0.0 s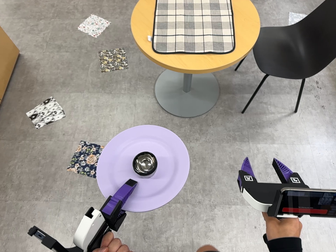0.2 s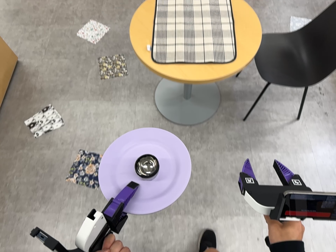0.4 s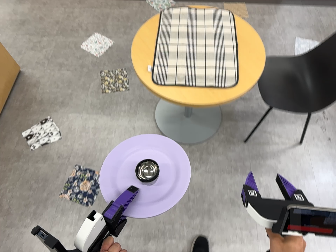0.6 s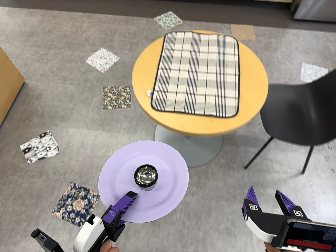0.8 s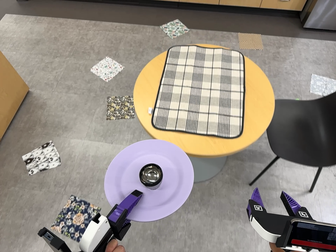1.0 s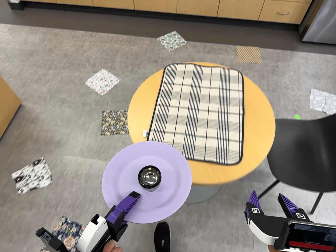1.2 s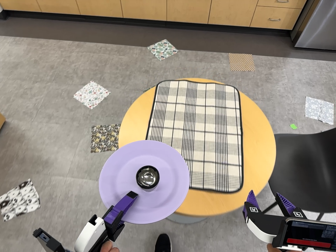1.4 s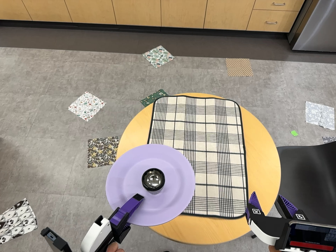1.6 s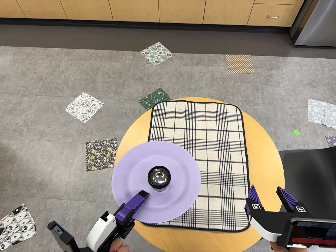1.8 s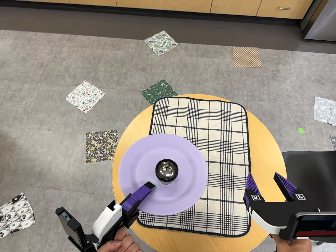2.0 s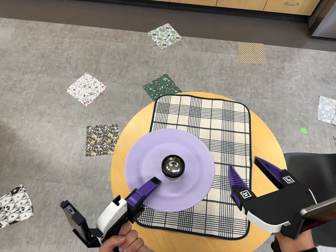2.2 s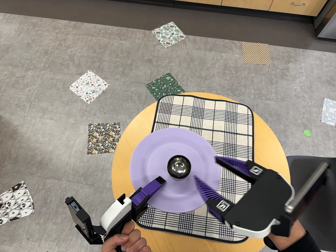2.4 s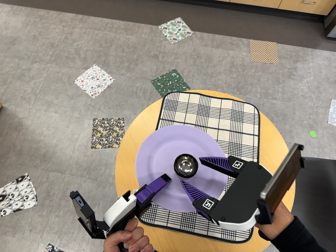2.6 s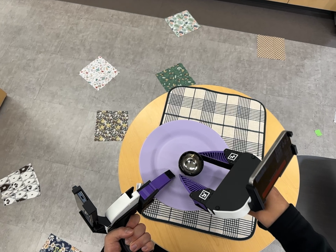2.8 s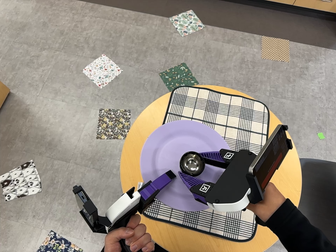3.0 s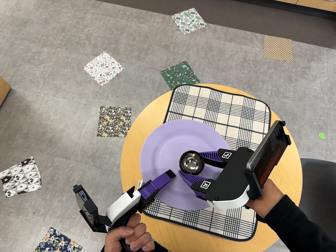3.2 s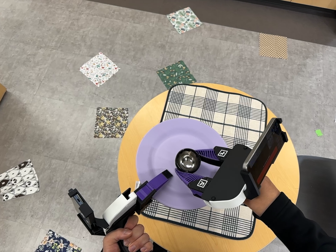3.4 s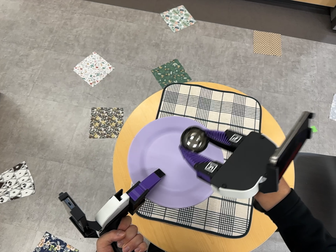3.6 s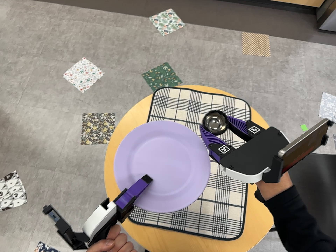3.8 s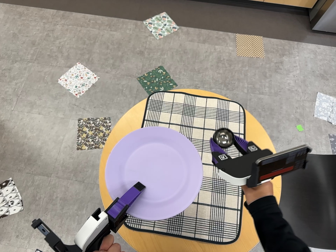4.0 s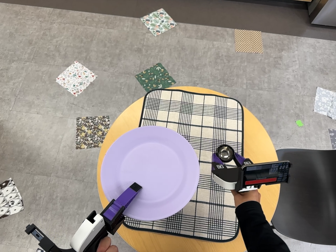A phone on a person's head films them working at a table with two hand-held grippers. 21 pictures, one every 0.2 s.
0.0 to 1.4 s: The camera travels toward the top of its view and forward, about 70 cm, so close, fixed things drift downward.
1.4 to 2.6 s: The camera travels toward the top of its view and forward, about 22 cm. Its aim tips toward the bottom of its view by about 10 degrees.
2.6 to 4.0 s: The camera travels to its right, about 6 cm, so close, fixed things drift to the left.
The film runs forward here.
